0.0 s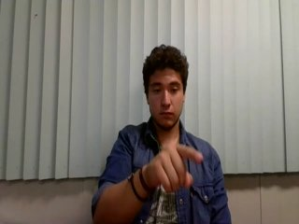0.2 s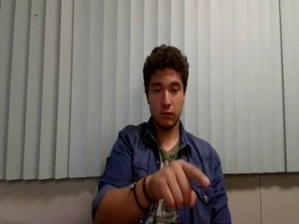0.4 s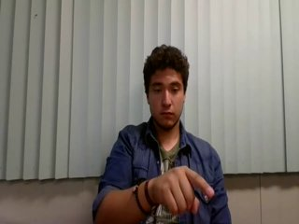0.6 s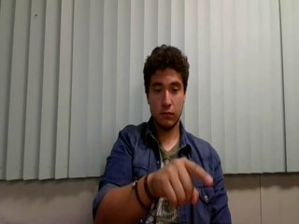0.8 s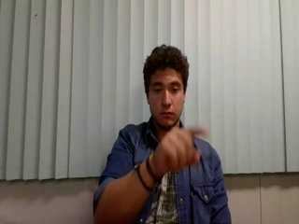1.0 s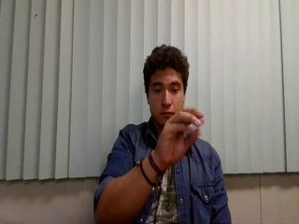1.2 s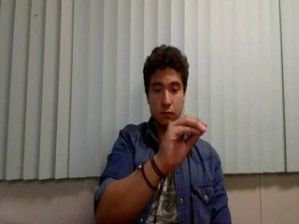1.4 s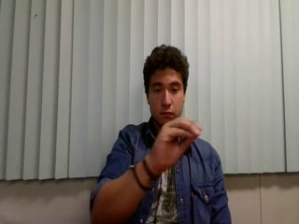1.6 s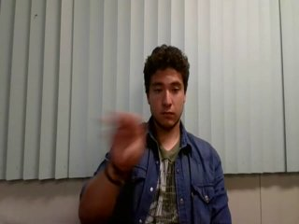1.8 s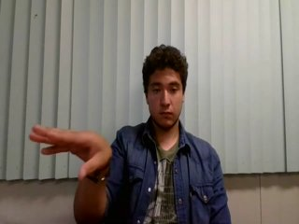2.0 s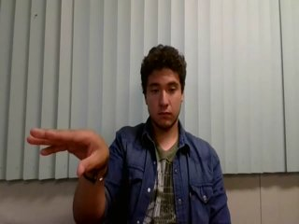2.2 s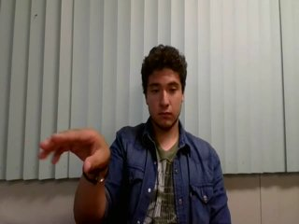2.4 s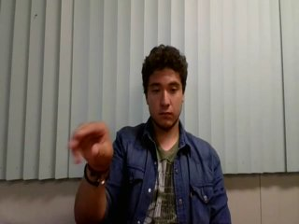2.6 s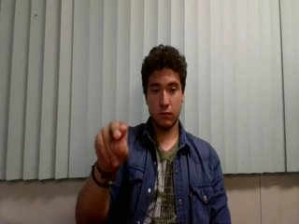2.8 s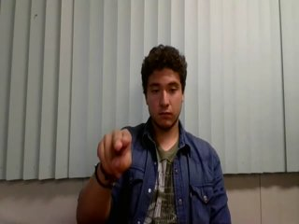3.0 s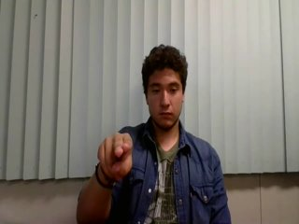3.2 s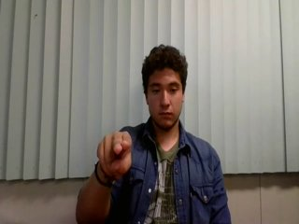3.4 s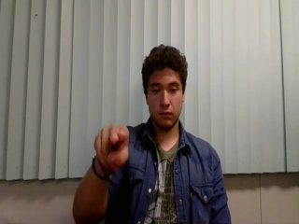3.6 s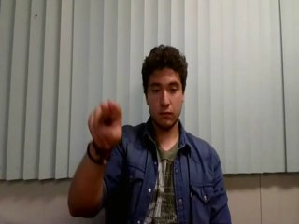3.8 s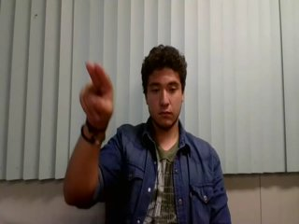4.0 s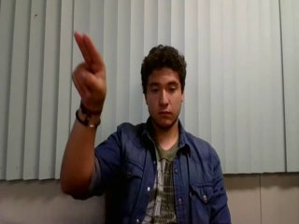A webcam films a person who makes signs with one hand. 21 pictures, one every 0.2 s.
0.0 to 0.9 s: Pointing with one finger.
1.0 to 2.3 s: On the screen the hand sweeps to the left. The name of the sign: Throw right.
2.4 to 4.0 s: Pointing with two fingers.
